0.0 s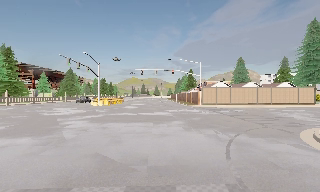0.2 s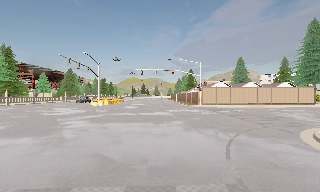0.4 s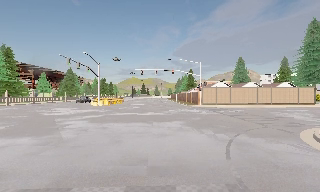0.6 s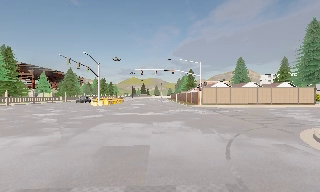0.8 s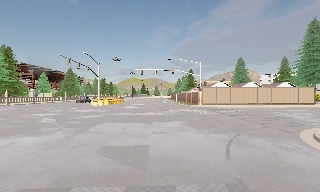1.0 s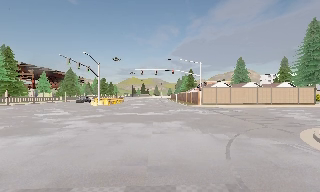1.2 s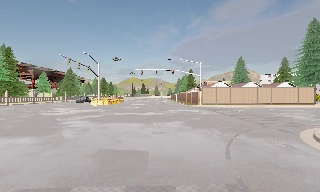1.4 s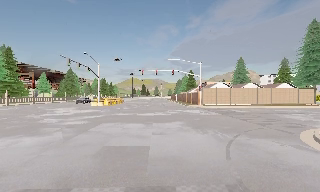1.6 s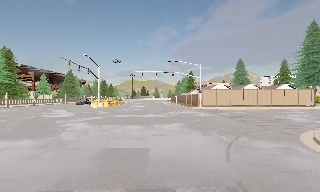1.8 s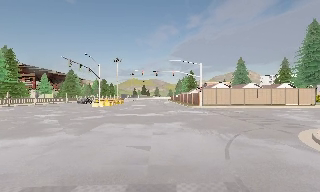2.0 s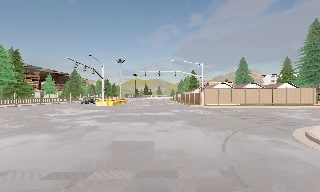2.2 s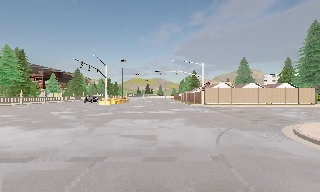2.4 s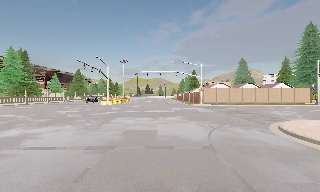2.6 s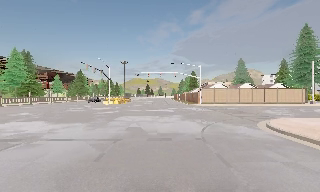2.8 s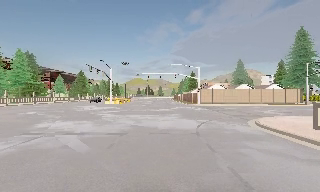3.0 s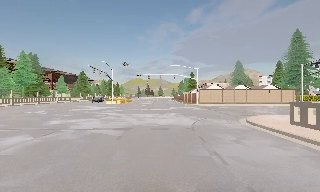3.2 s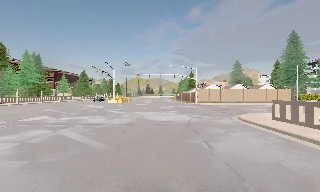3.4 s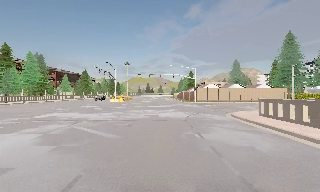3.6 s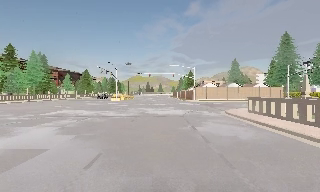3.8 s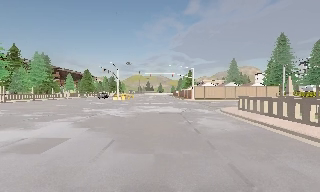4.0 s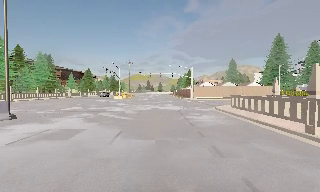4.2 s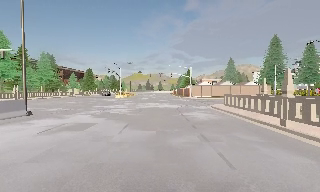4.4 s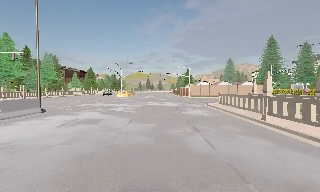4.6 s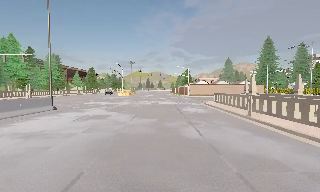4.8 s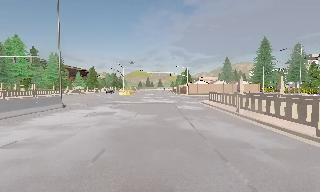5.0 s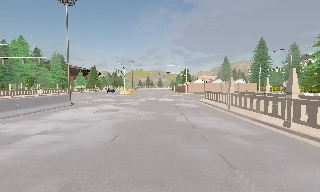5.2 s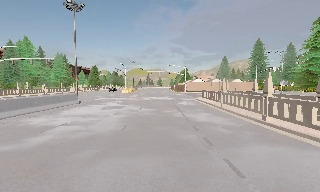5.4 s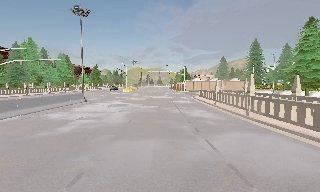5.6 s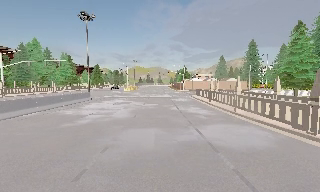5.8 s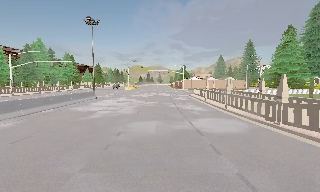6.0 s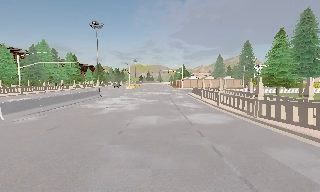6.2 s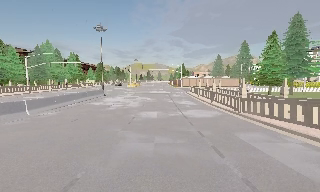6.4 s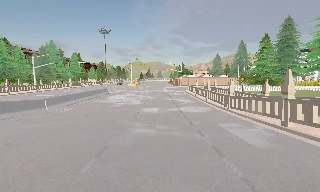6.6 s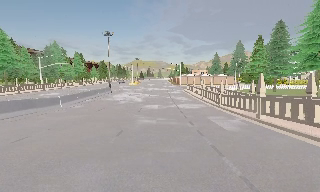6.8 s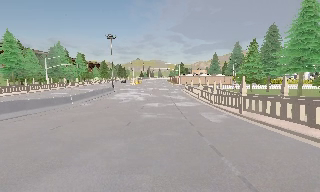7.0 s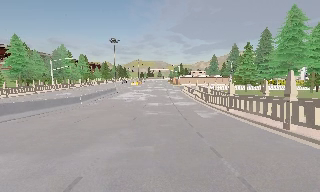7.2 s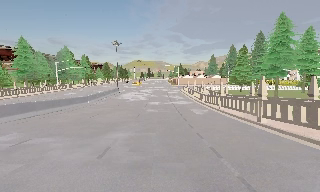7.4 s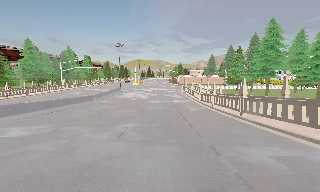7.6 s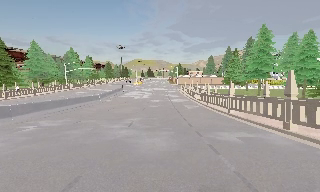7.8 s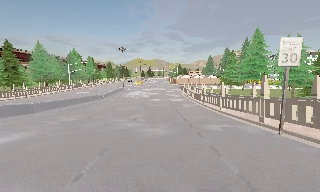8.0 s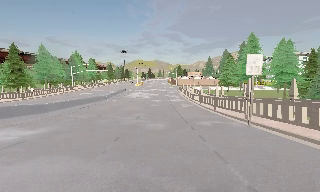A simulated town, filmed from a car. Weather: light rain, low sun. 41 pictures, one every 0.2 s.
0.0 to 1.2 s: The camera keeps its place and its aim.
1.2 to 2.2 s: The camera travels backward, about 1.5 m, so what stands in front gets smaller. It gains speed.
2.2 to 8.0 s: The camera travels backward, about 45 m, so what stands in front gets smaller. It gains speed.
The film runs backward here.
